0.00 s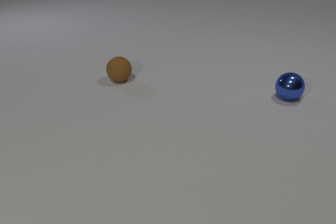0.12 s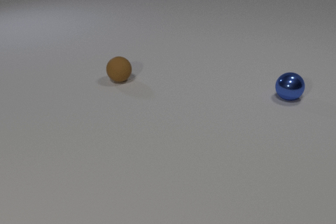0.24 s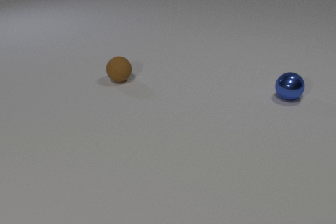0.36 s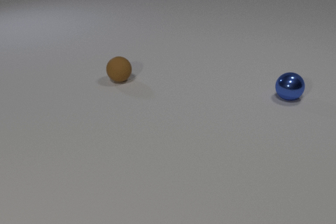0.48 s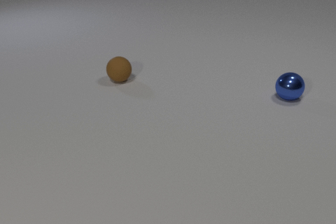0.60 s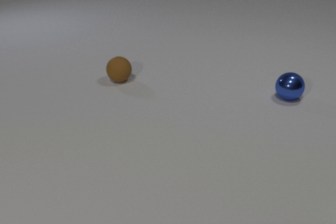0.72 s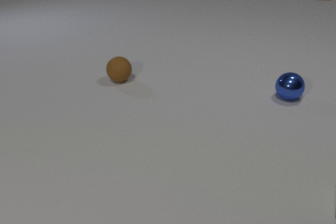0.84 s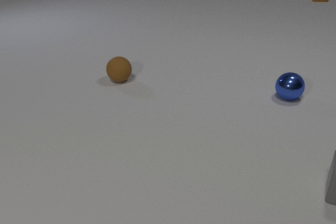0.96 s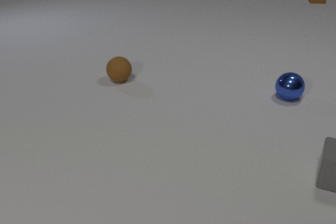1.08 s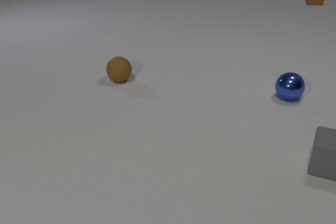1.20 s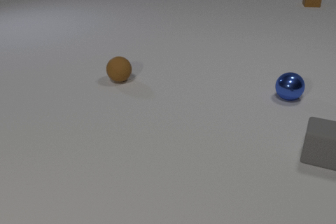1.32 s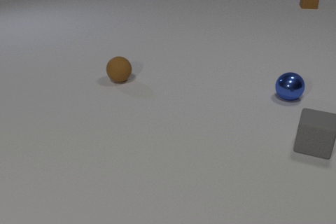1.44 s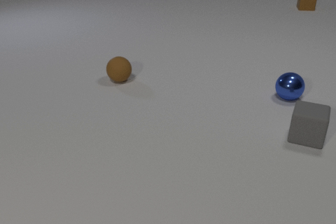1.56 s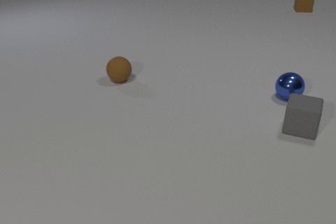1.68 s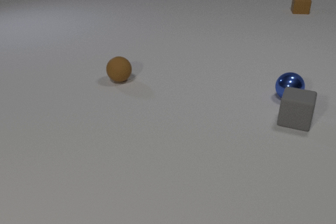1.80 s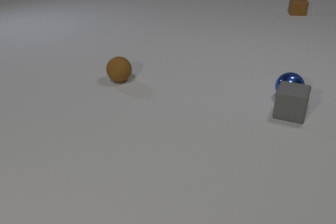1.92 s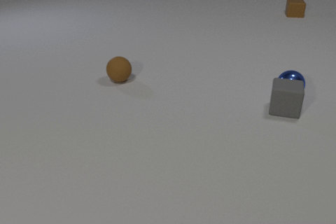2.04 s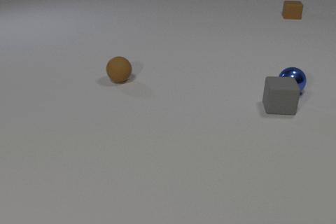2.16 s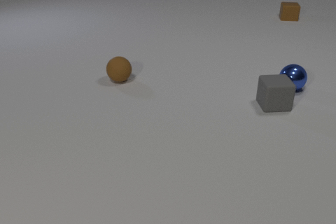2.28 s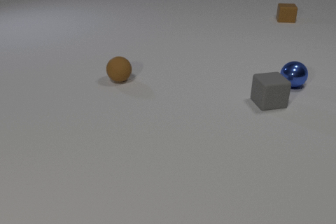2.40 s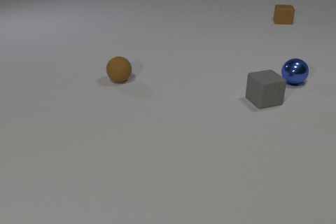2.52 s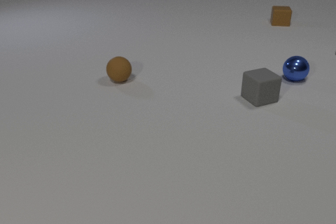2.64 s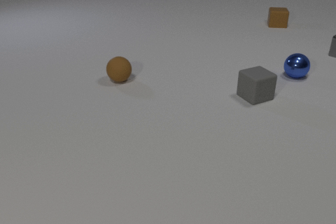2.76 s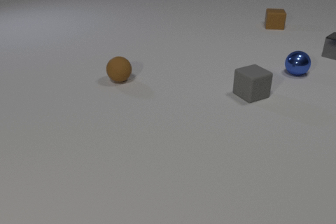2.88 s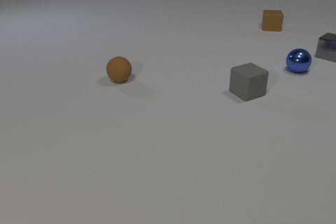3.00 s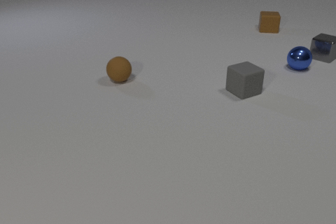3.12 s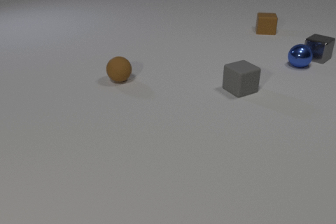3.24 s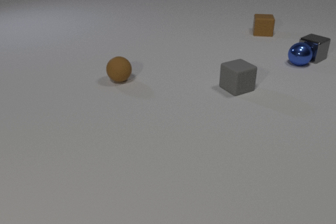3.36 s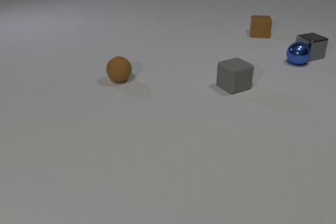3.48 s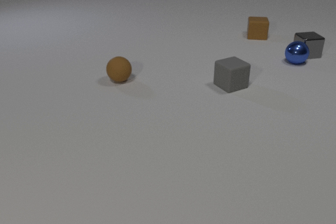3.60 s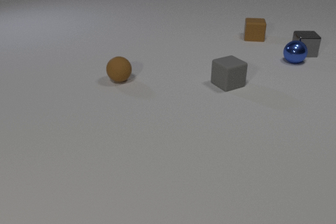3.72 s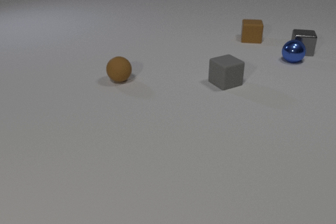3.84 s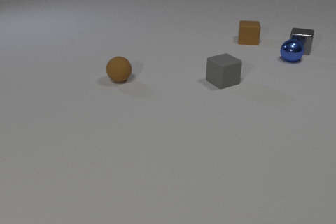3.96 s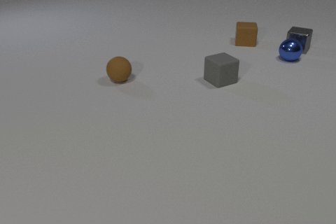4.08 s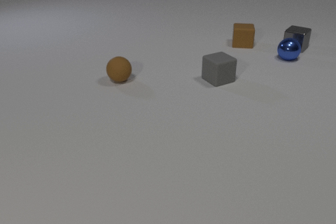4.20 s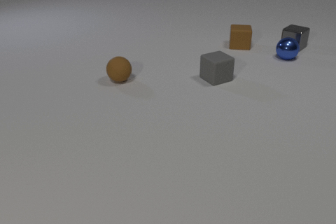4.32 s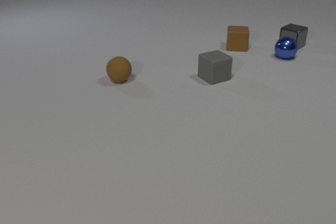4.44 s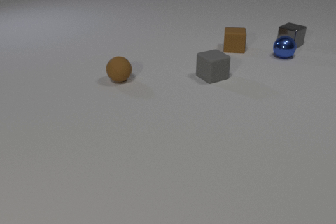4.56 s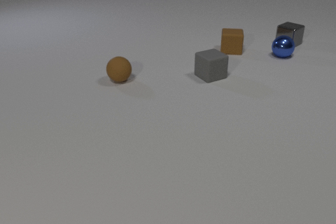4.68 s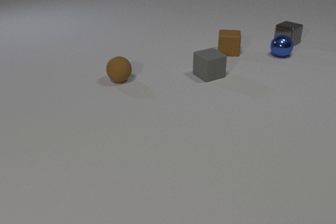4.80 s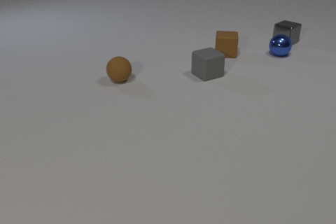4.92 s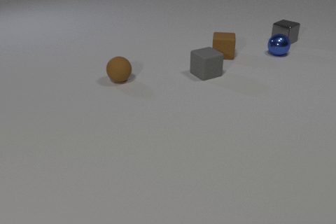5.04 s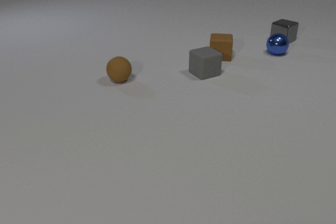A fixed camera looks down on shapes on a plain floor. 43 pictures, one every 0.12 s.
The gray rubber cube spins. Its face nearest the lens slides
to the right.
The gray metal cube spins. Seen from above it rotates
clockwise.
0.00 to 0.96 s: The gray rubber cube comes in at the right edge, slides away from the camera and to the left. The brown rubber cube comes in at the top edge, slides toward the camera.
0.96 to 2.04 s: The gray rubber cube slides away from the camera and to the left. The blue metal sphere rolls away from the camera. The brown rubber cube slides toward the camera. The gray rubber cube and the blue metal sphere collide.
2.04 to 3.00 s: The gray rubber cube slides to the left and away from the camera, spins counterclockwise seen from above by about 30 degrees, its near face sliding to the right. The blue metal sphere rolls away from the camera. The gray metal cube comes in at the right edge, slides to the left and toward the camera. The brown rubber cube slides toward the camera and to the left.
3.00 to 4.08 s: The gray rubber cube slides to the left and away from the camera. The blue metal sphere rolls away from the camera and to the left. The gray metal cube slides to the left and away from the camera, spins so that its near face slides to the left, clockwise seen from above. The brown rubber cube slides toward the camera and to the left. The blue metal sphere and the gray metal cube collide.
4.08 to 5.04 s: The gray rubber cube slides to the left and away from the camera. The blue metal sphere rolls away from the camera and to the left. The gray metal cube slides away from the camera and to the left. The brown rubber cube slides toward the camera and to the left.
What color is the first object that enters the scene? brown.
What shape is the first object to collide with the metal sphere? cube.
Are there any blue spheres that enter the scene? no.
